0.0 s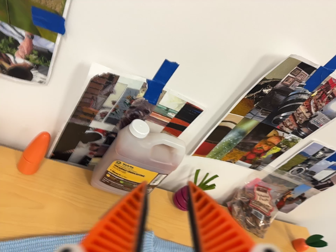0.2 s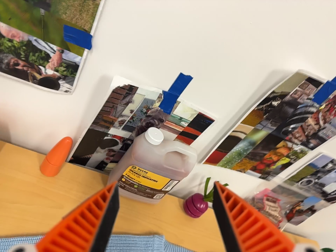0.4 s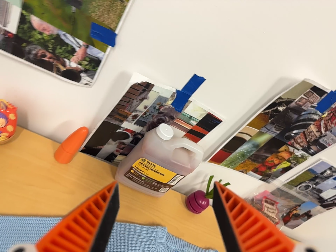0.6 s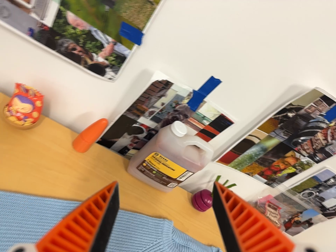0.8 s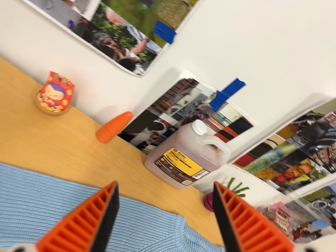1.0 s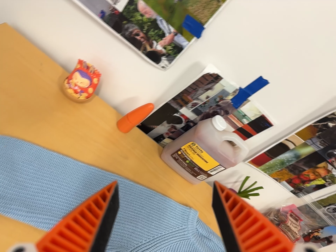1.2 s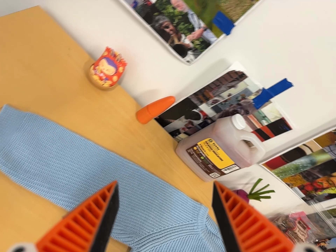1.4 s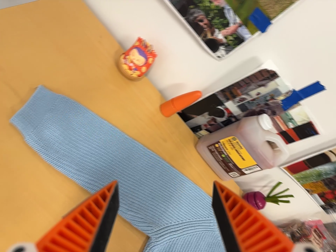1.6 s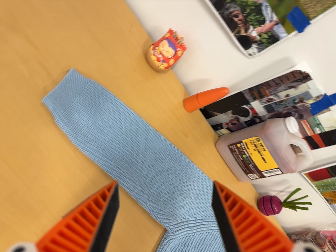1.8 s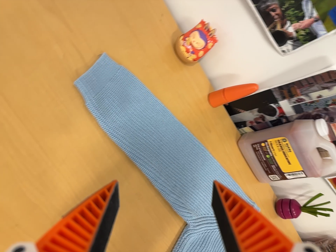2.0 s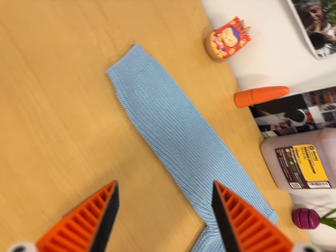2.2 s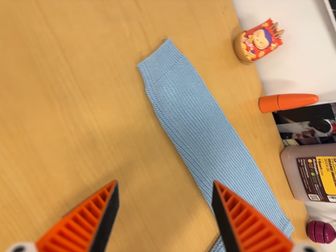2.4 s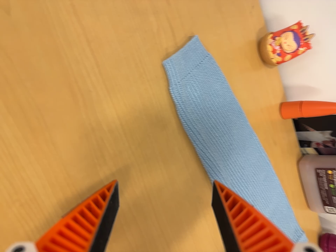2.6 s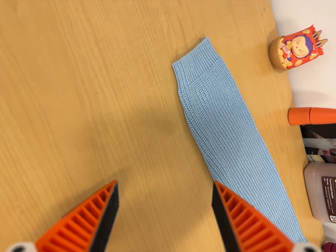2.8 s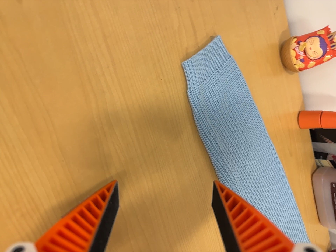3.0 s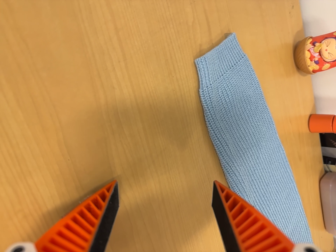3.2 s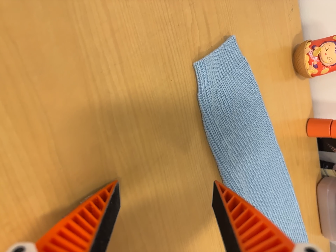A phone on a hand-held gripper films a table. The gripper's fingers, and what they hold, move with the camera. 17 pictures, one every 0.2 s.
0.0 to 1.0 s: The camera travels backward, to its left and toward the bottom of its view, about 16 cm, so what stands in front gets smaller. It rolls about its line of sight by about 20 degrees, and the scene rotates clockwise.
1.0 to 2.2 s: The scene slides to the right, as the camera pans about 10 degrees to its left. It travels to its left, about 20 cm, so close, fixed things drift to the right. It rolls about its line of sight by about 30 degrees, and the scene rotates clockwise.
2.2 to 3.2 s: The camera travels forward and to its left, about 8 cm, so what stands in front looms larger. It rolls about its line of sight by about 10 degrees, and the scene rotates clockwise.
The film runs forward here.
